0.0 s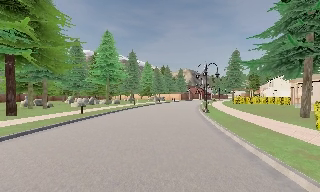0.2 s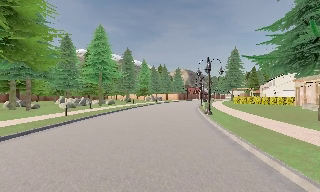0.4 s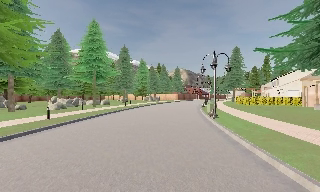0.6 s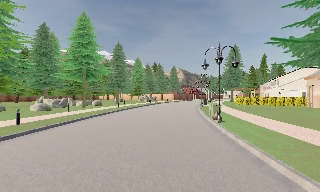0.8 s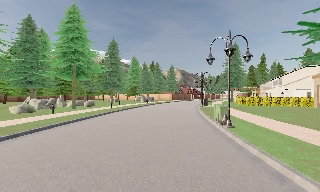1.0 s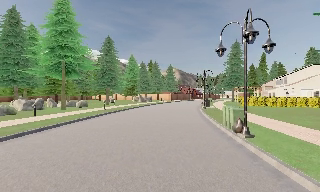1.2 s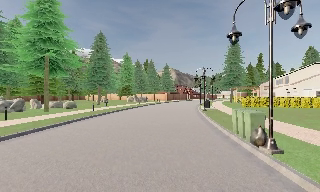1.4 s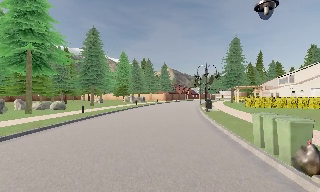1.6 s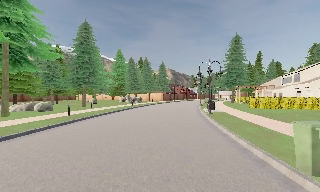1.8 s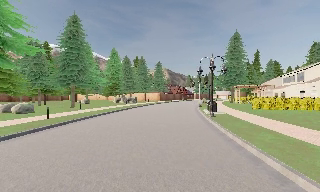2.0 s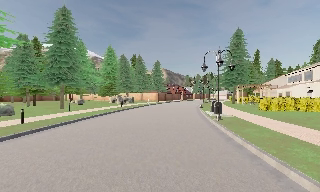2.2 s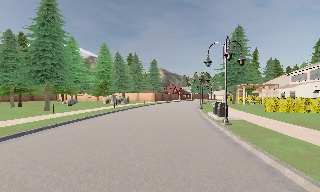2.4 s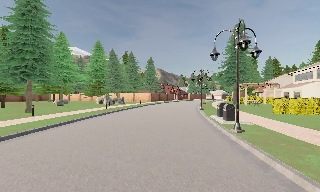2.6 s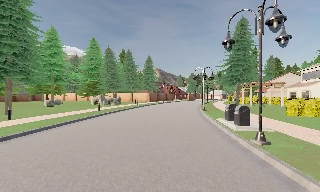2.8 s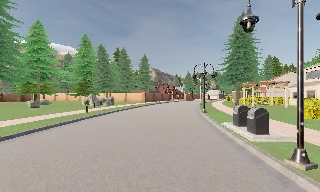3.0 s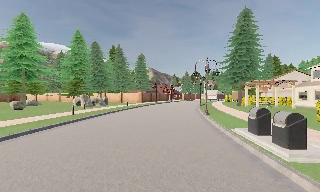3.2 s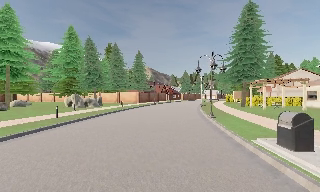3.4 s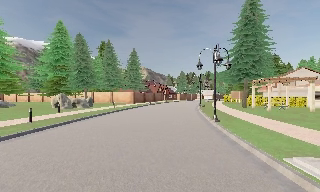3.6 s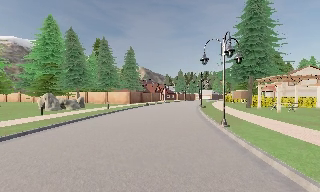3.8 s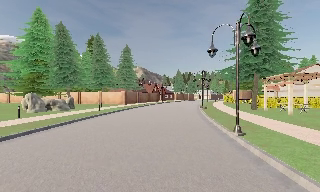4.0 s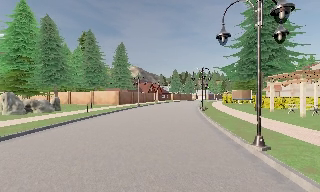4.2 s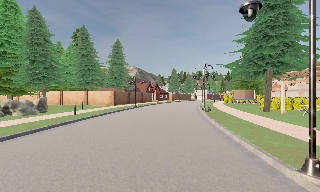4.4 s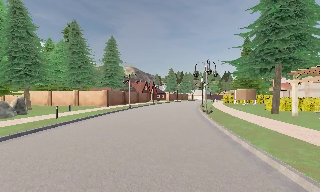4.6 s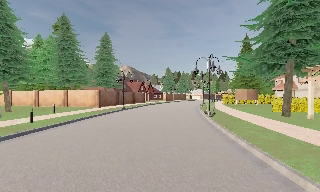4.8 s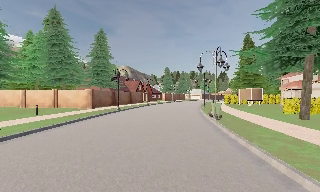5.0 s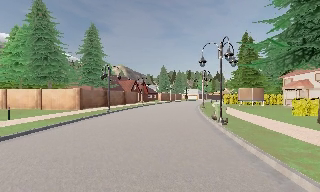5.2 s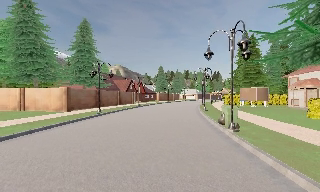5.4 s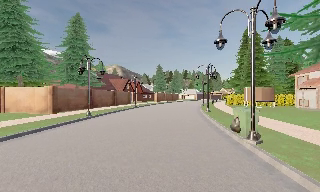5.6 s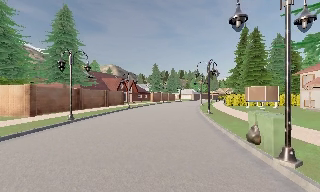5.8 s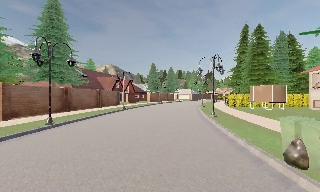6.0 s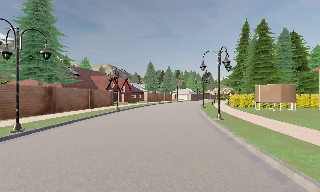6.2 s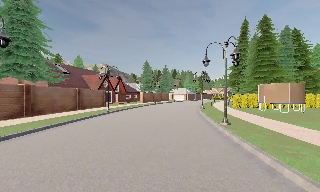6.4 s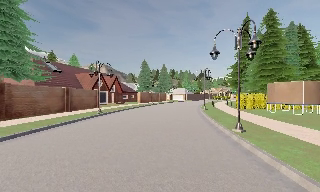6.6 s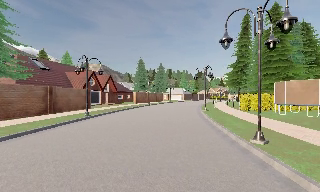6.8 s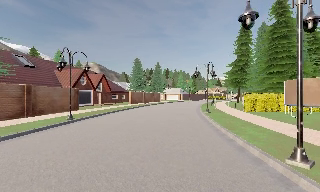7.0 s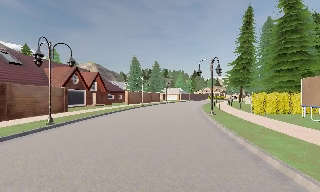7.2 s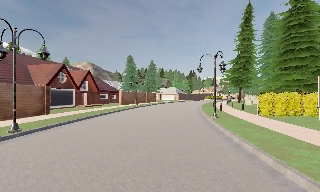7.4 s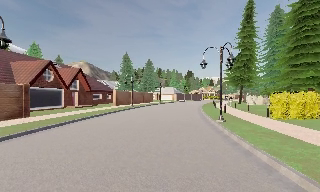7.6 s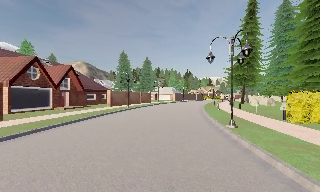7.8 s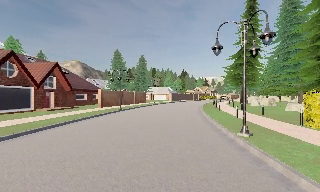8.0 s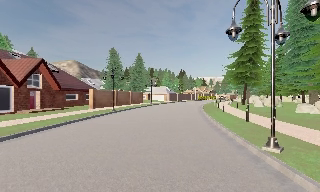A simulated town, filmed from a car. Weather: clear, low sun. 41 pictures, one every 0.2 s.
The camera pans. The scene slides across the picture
to the left.
The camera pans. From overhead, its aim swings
clockwise.
0.0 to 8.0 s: The scene slides to the left, as the camera pans about 35 degrees to its right. It travels forward, about 70 m.
The film runs forward here.
